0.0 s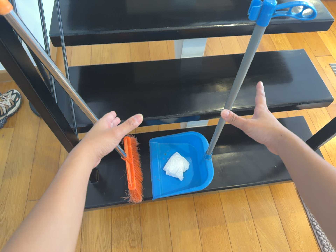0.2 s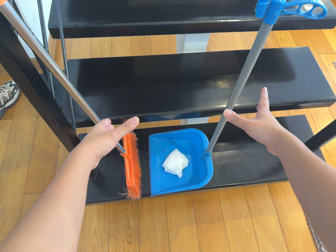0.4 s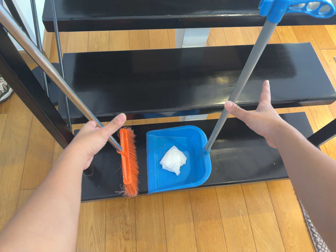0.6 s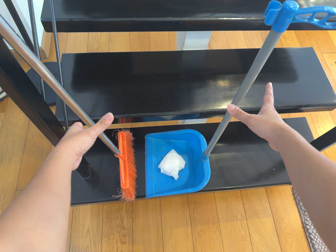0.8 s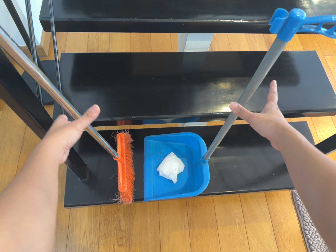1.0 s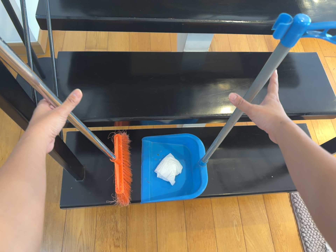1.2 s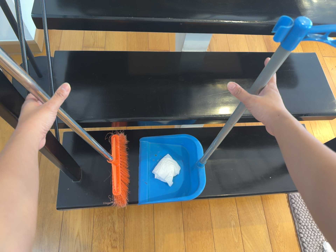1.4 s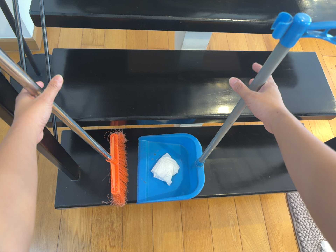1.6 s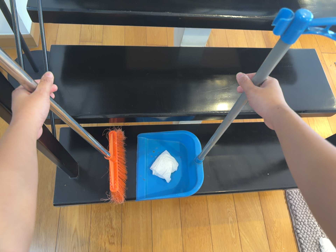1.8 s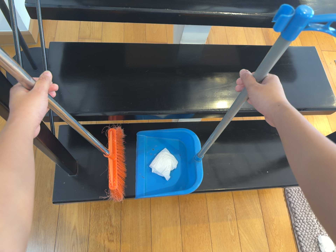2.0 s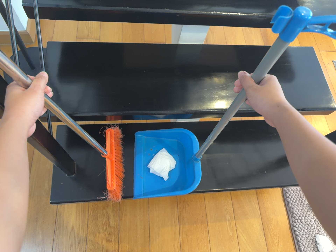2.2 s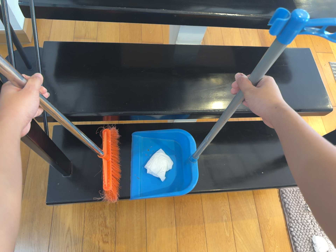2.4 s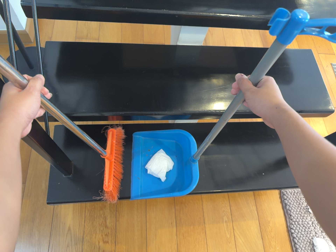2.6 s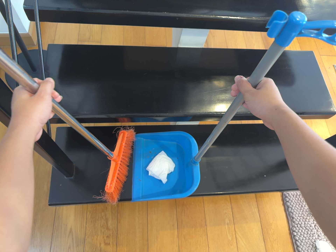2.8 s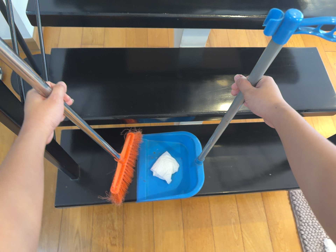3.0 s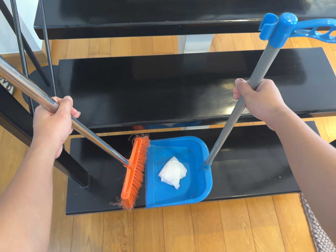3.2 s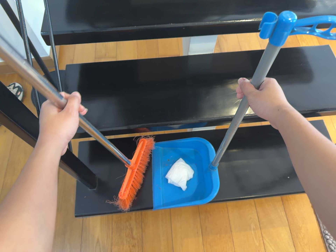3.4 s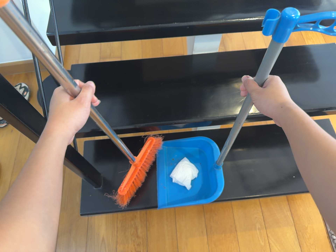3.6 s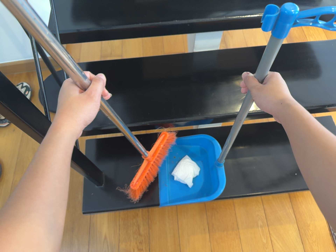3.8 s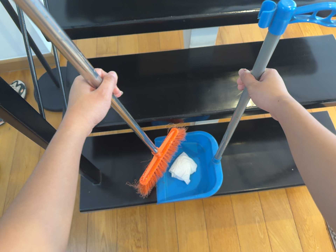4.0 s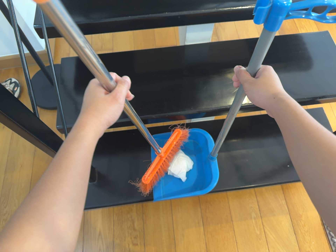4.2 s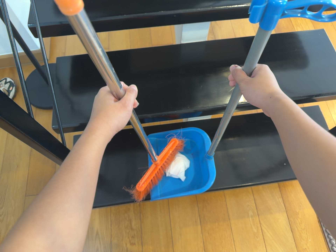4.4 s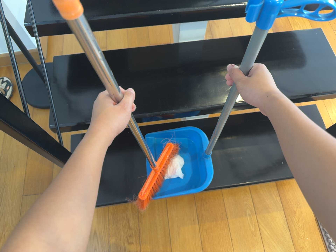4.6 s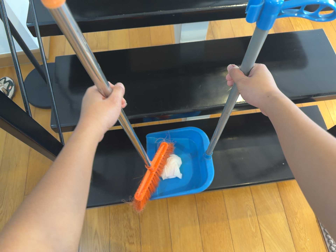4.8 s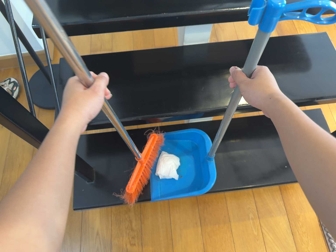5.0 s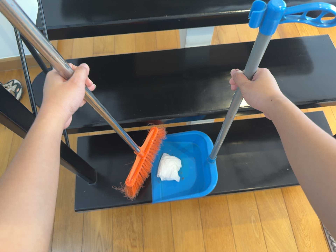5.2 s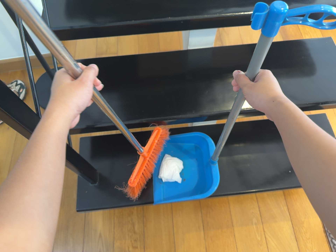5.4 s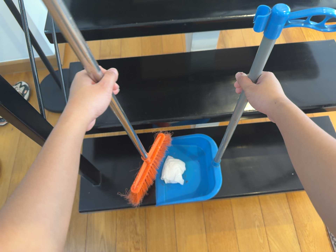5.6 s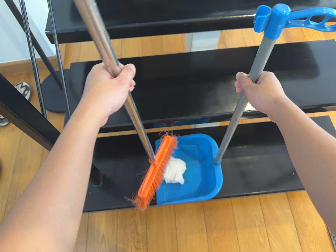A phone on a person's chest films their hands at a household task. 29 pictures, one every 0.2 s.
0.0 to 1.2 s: The camera travels toward the top of its view and forward, about 12 cm.
1.2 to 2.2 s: The camera keeps its place and its aim.
2.2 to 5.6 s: The camera travels to its right, about 6 cm.
The film runs backward here.
